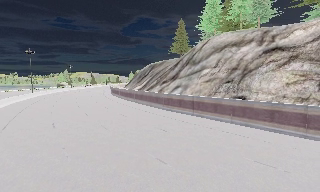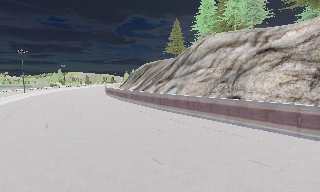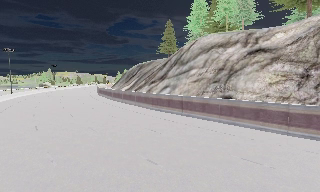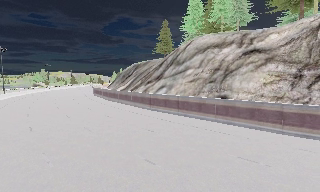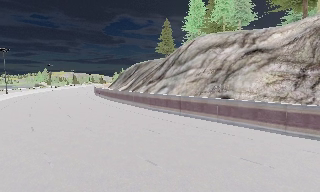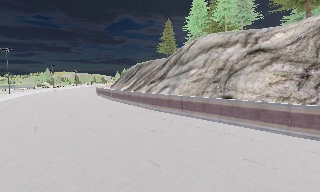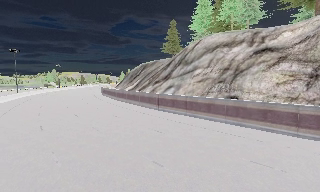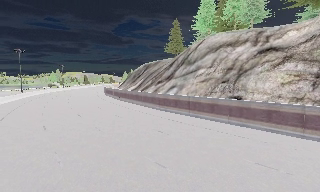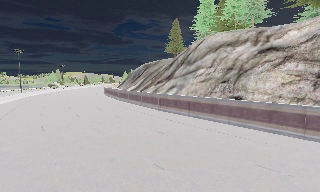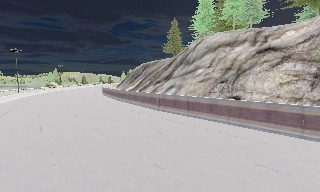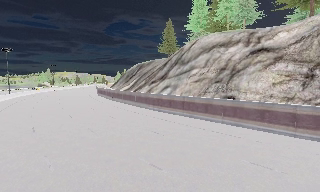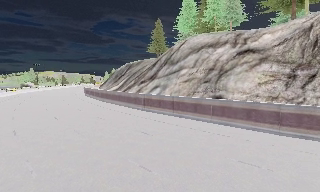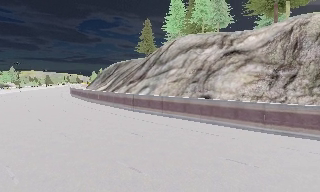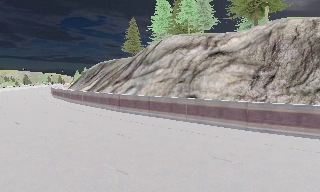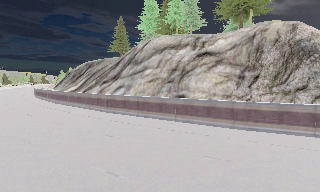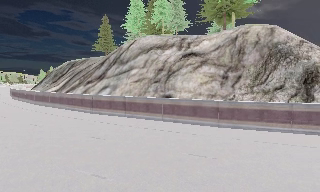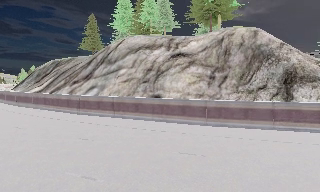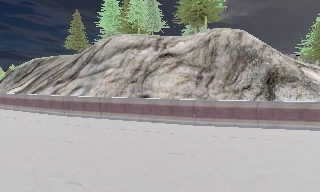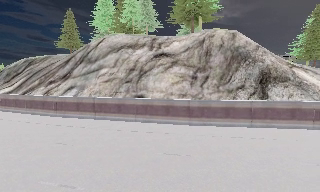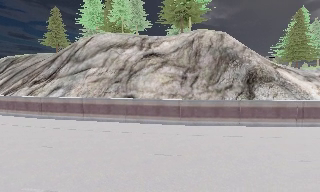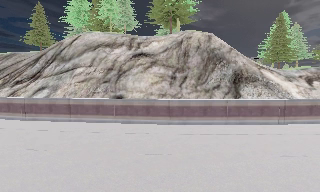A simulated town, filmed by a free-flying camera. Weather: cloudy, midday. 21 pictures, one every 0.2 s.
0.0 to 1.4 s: The camera shifts only a little, or ends up much as it began.
1.4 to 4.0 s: The camera pans to its right, which is clockwise from overhead, by about 40 degrees. It travels to its left, about 1 m.
The film runs forward here.
